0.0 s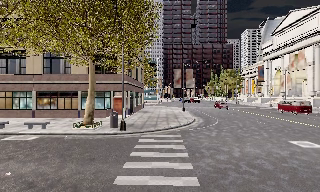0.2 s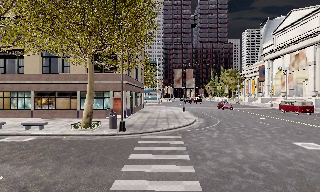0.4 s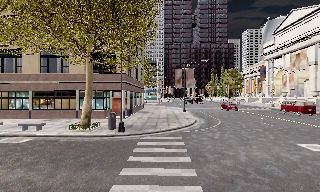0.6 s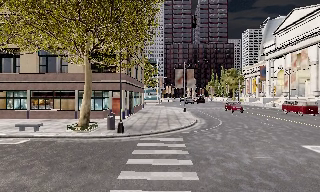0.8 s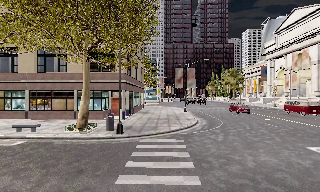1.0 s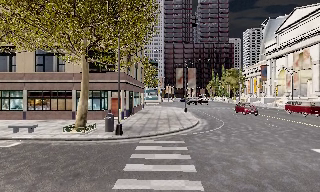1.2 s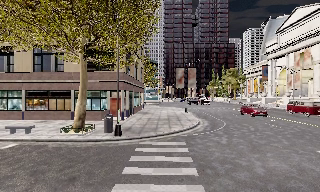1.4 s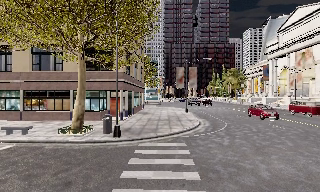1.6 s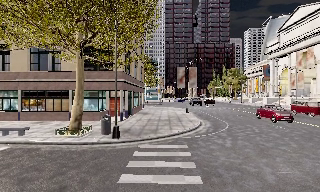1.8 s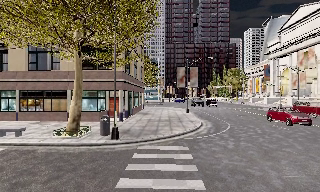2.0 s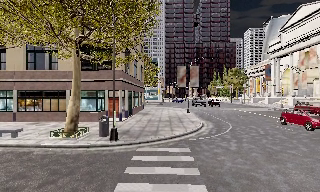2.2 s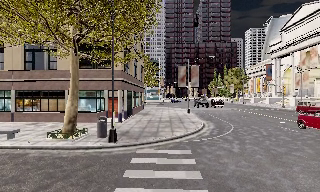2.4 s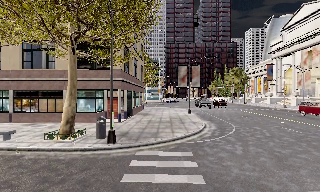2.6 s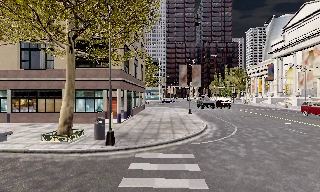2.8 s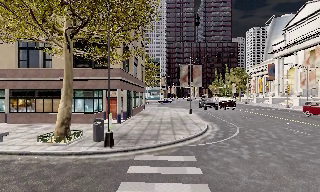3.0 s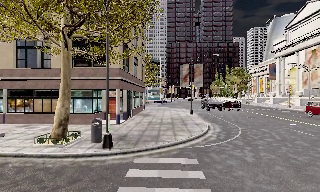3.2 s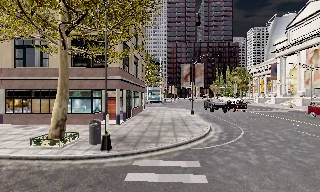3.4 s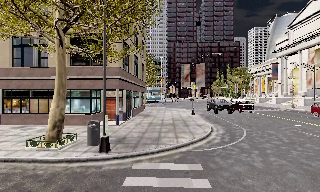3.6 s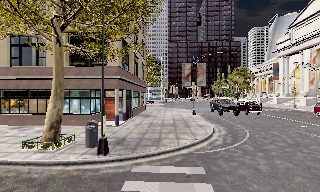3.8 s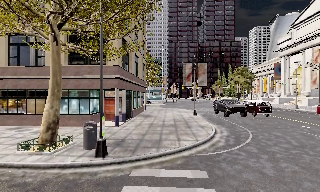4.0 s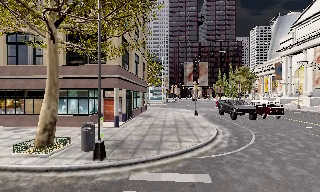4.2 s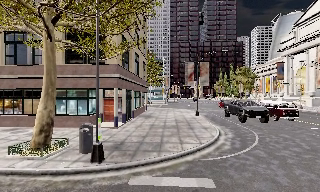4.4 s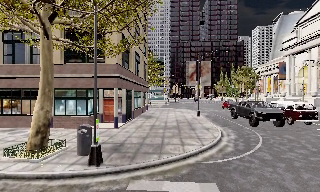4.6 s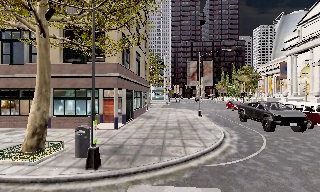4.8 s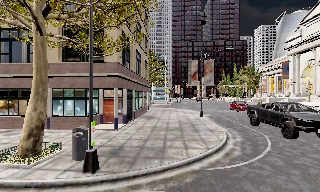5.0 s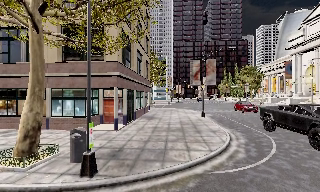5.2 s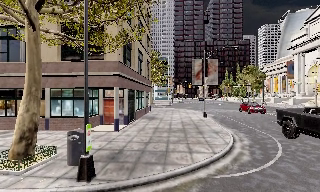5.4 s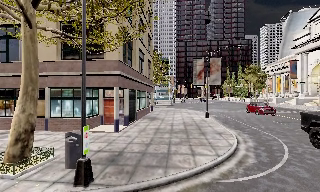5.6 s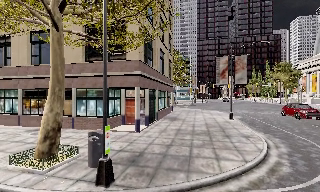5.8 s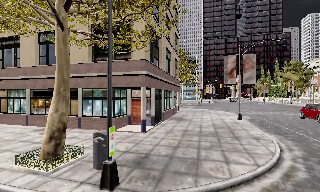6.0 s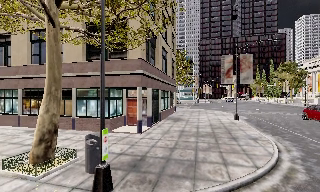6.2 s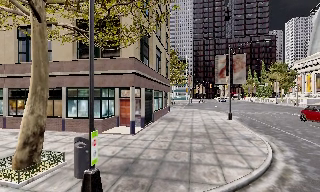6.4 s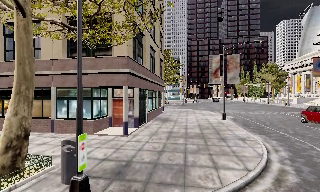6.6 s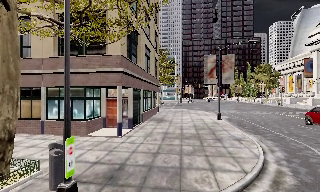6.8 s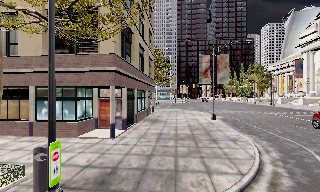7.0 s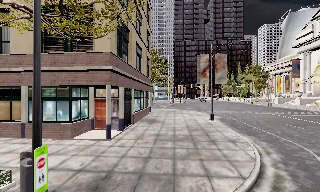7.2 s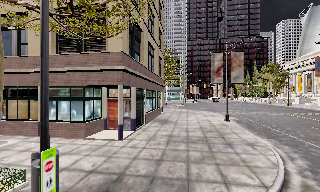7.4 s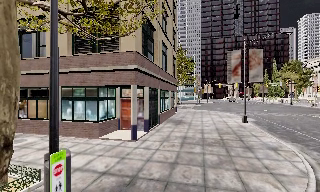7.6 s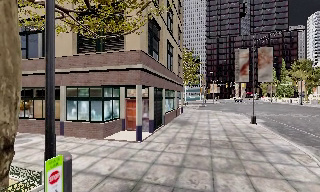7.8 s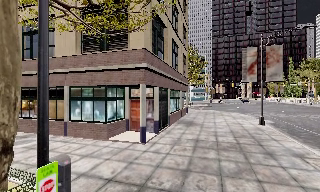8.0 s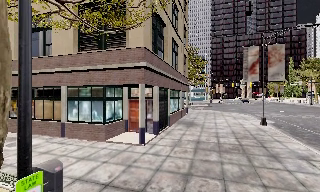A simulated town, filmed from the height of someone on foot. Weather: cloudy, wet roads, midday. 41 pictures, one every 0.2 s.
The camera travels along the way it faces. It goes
forward.
0.0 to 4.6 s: The camera travels forward, about 6 m, so what stands in front looms larger.
4.6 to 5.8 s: The camera swings to its left by about 10 degrees, and the scene slides to the right. It travels forward, about 1.5 m, so what stands in front looms larger.
5.8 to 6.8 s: The camera travels forward, about 1 m, so what stands in front looms larger.
6.8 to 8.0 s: The scene slides to the right, as the camera pans about 10 degrees to its left. It travels forward, about 1.5 m, so what stands in front looms larger.
The film runs forward here.
